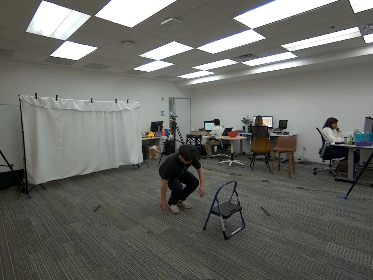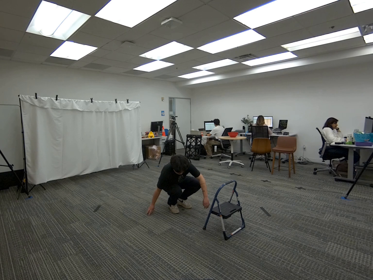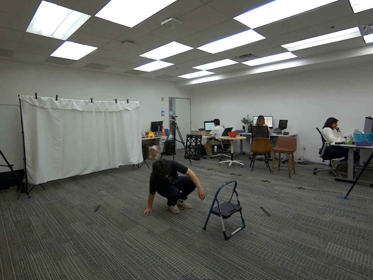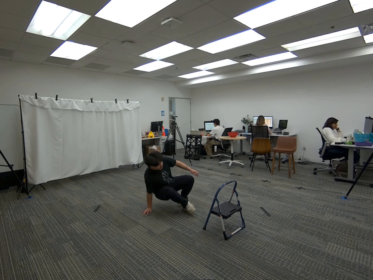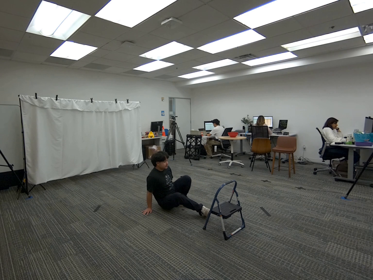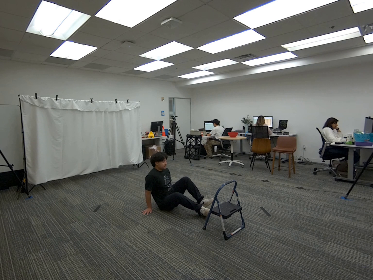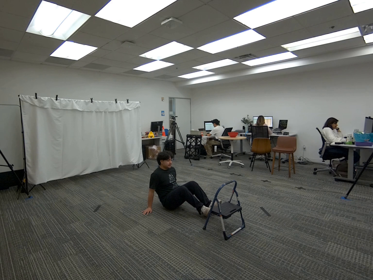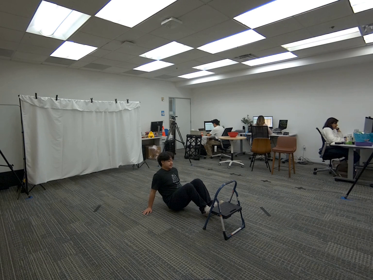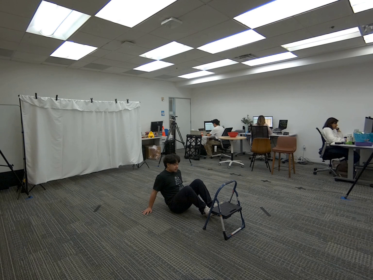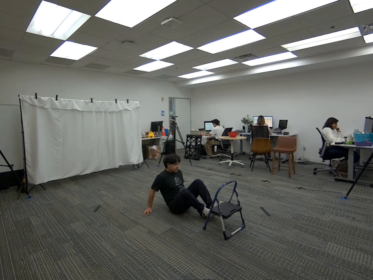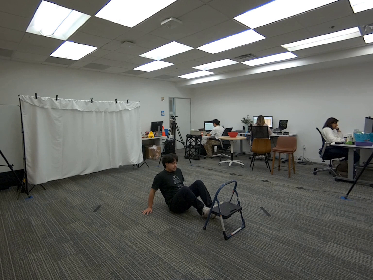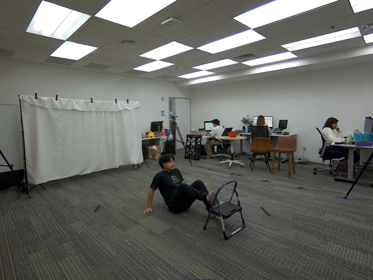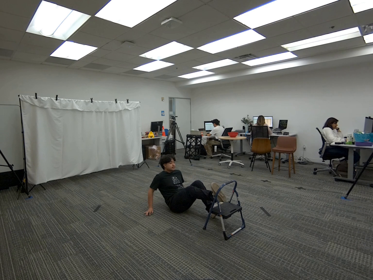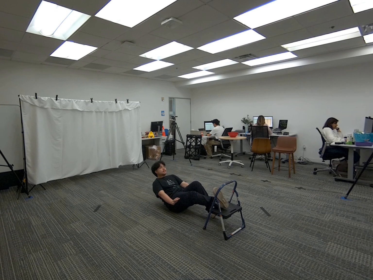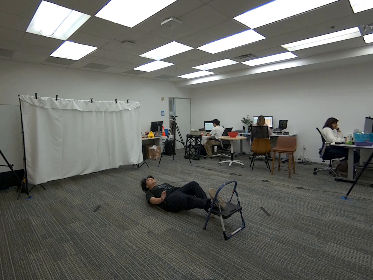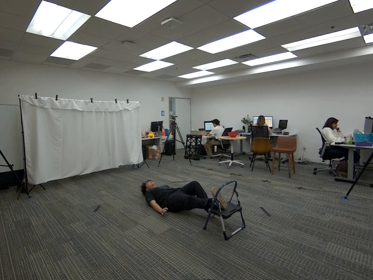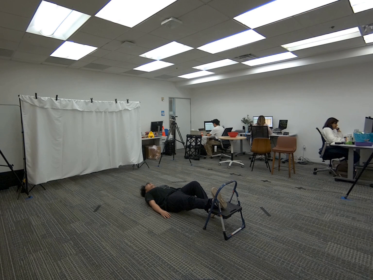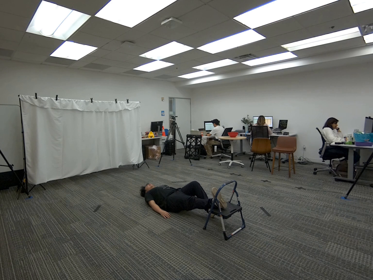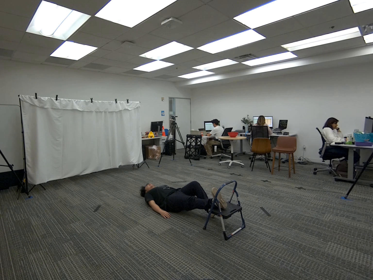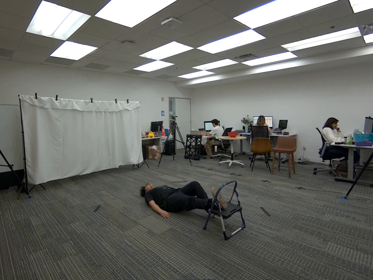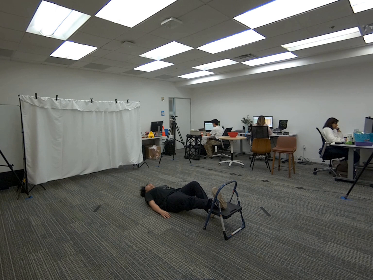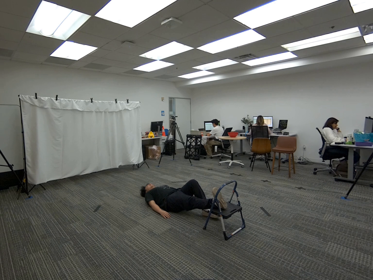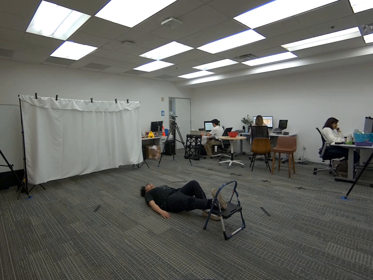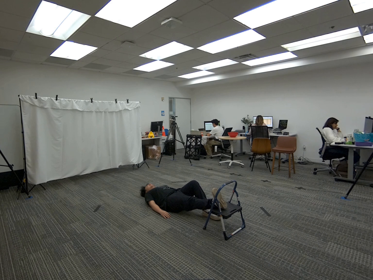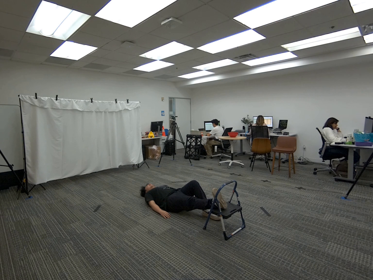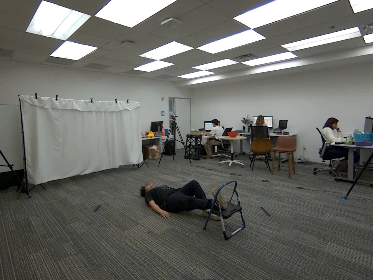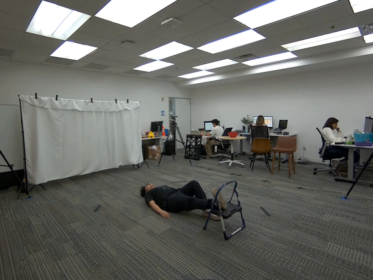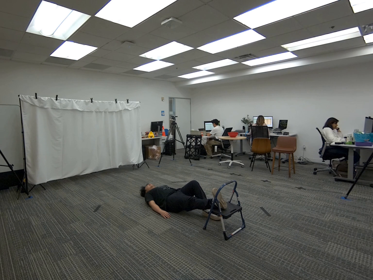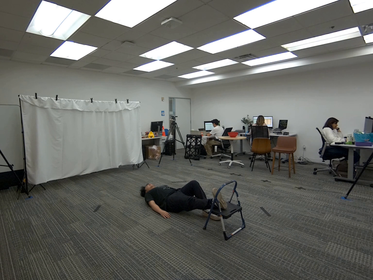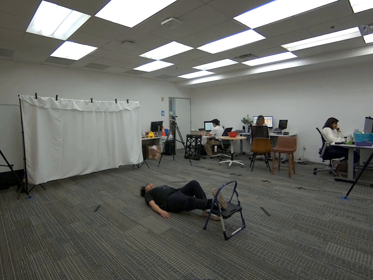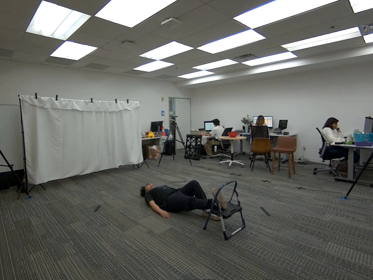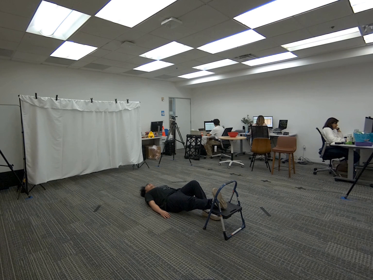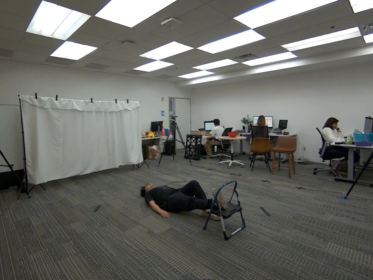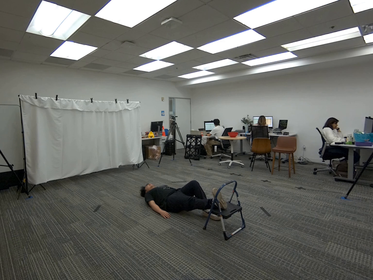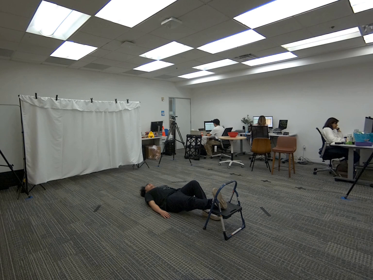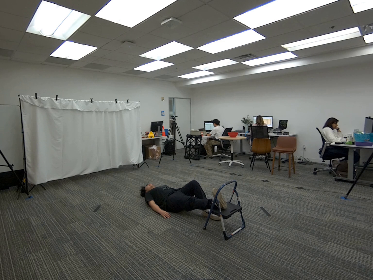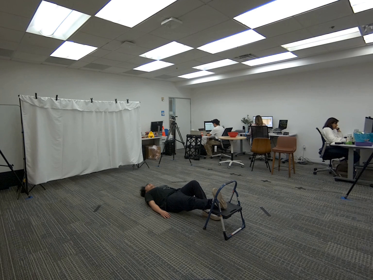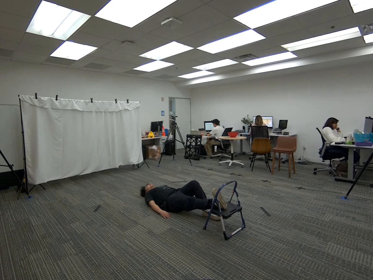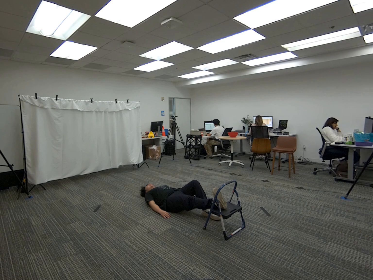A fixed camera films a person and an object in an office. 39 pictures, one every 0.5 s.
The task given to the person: Walk over to the step ladder. Lay down in front of the ladder and rest one foot on the step. Stand up when finished.
